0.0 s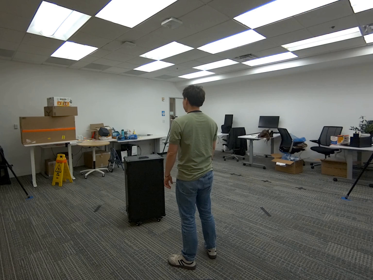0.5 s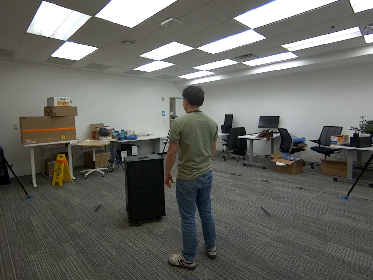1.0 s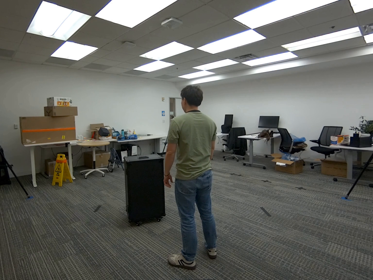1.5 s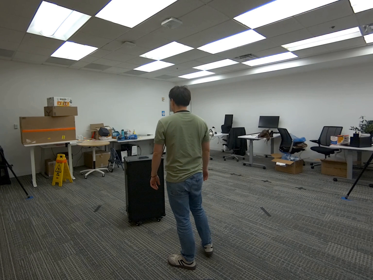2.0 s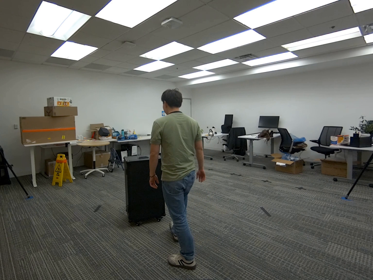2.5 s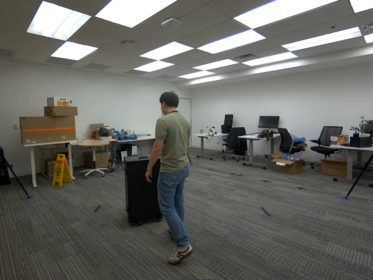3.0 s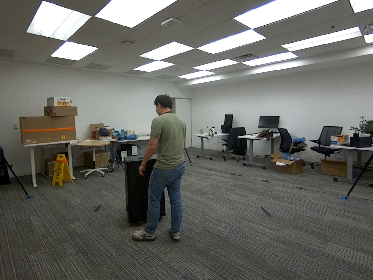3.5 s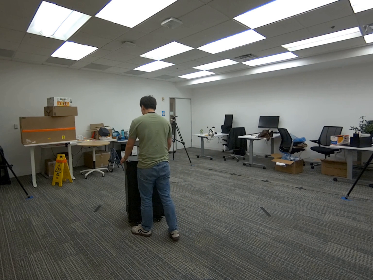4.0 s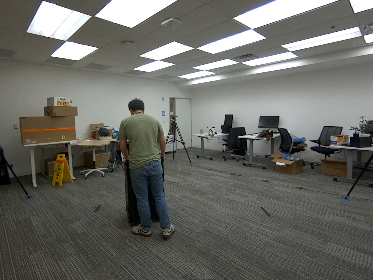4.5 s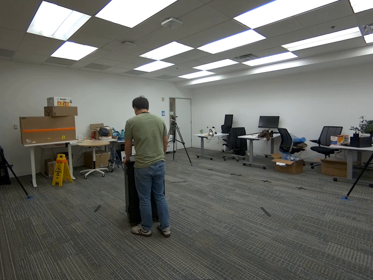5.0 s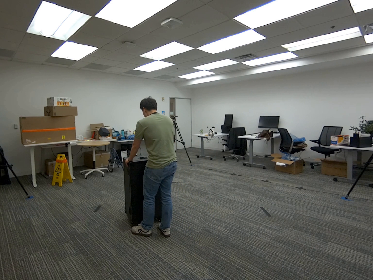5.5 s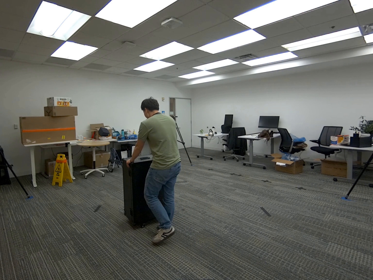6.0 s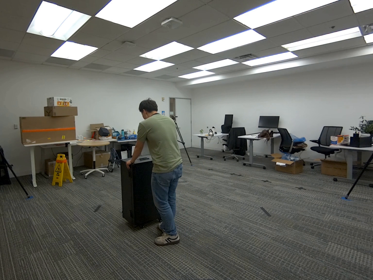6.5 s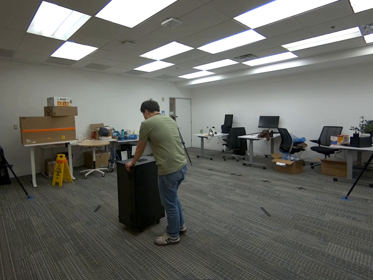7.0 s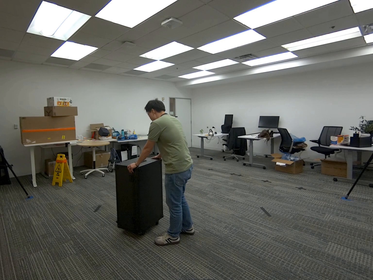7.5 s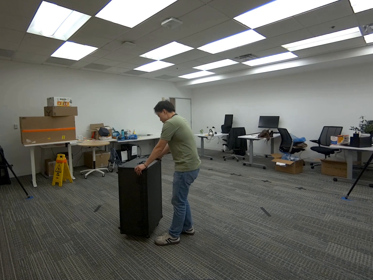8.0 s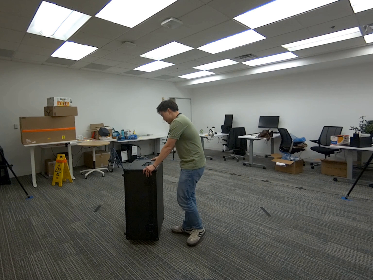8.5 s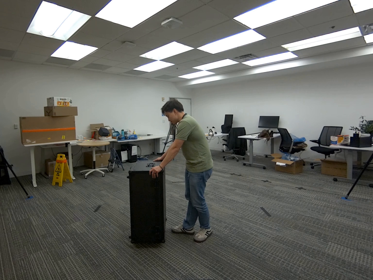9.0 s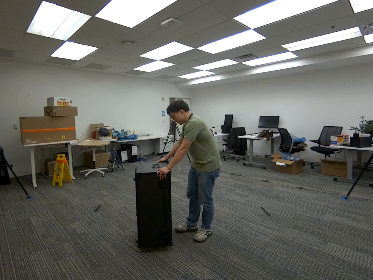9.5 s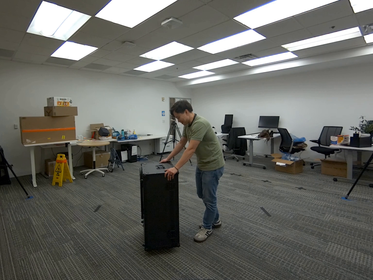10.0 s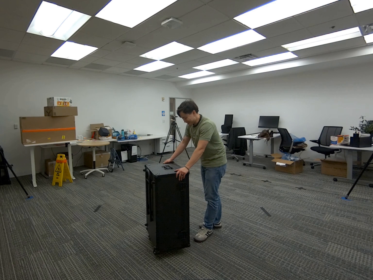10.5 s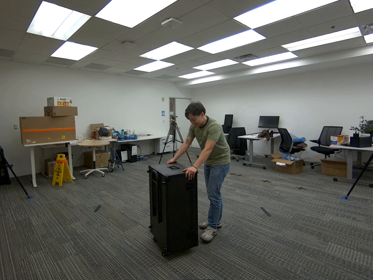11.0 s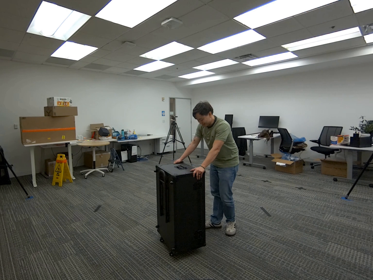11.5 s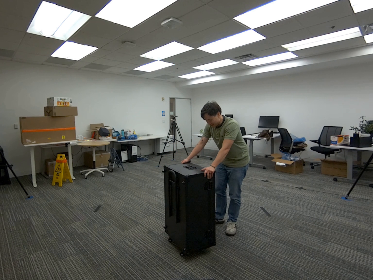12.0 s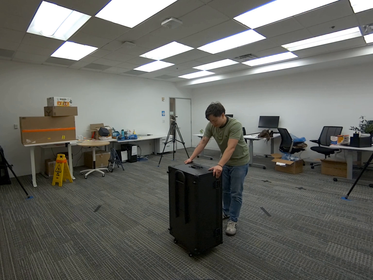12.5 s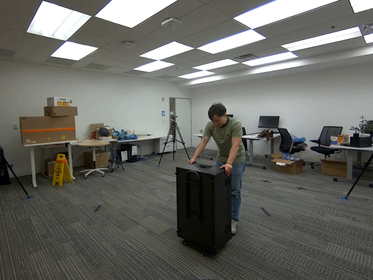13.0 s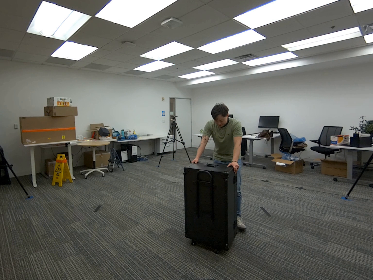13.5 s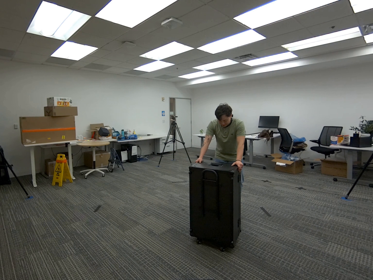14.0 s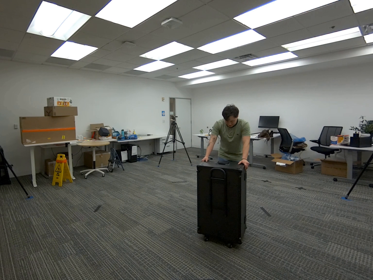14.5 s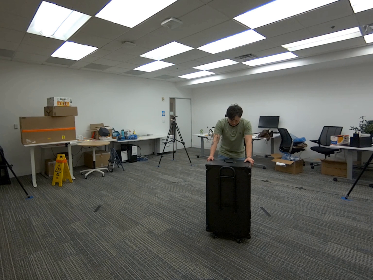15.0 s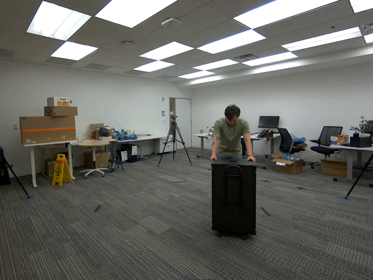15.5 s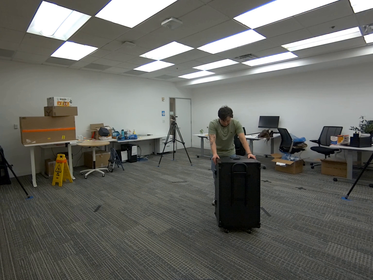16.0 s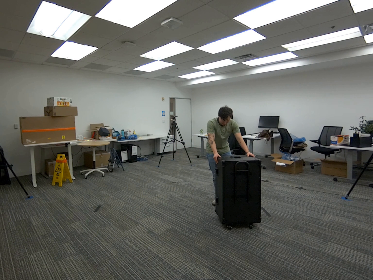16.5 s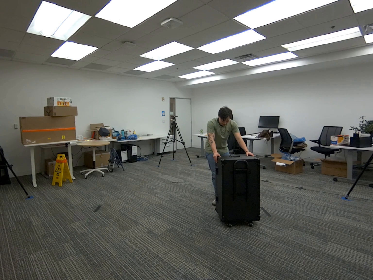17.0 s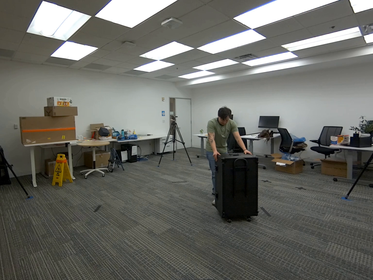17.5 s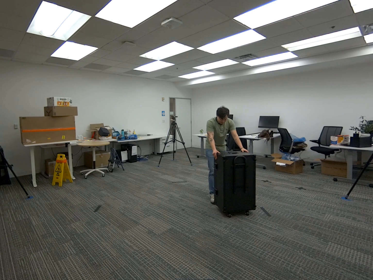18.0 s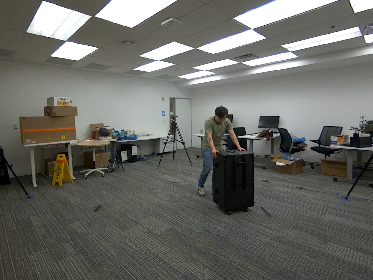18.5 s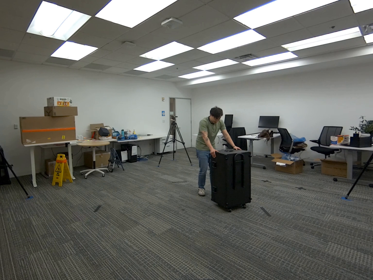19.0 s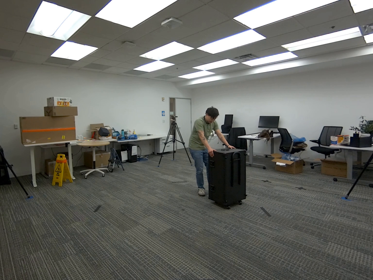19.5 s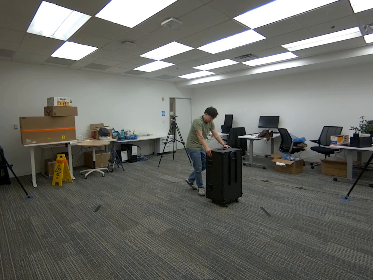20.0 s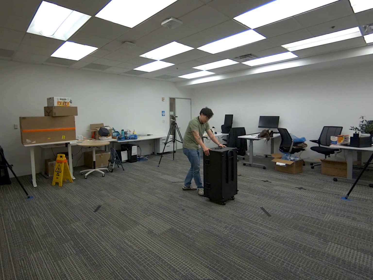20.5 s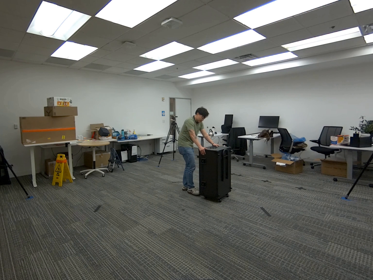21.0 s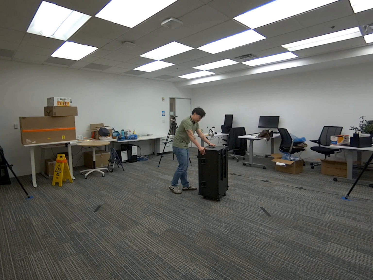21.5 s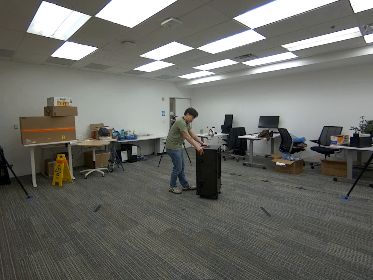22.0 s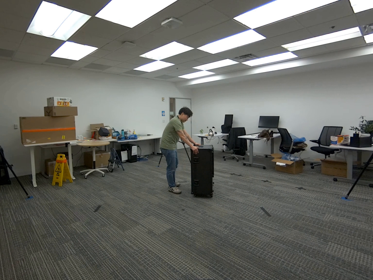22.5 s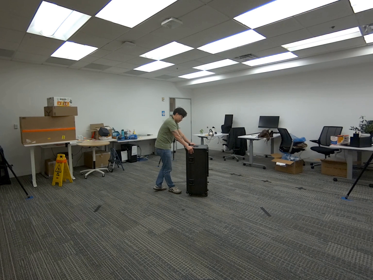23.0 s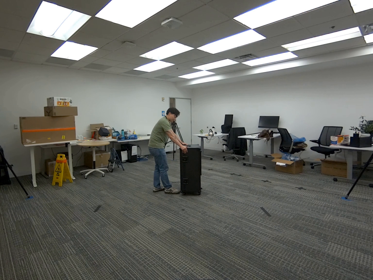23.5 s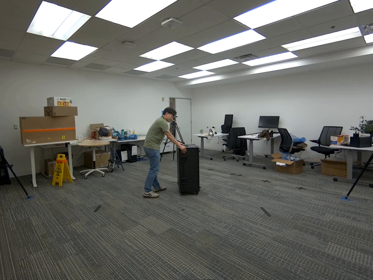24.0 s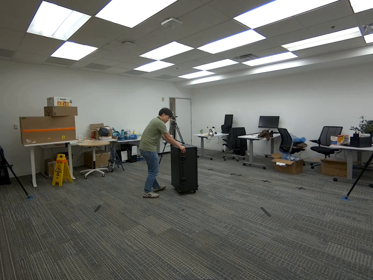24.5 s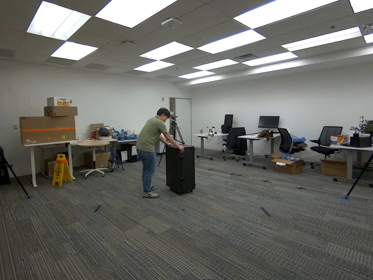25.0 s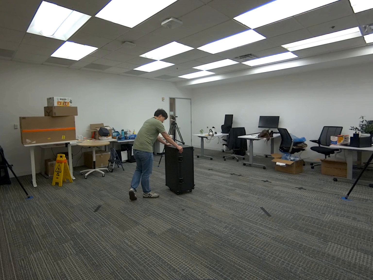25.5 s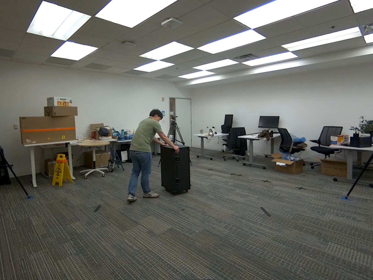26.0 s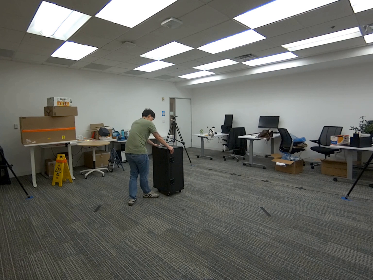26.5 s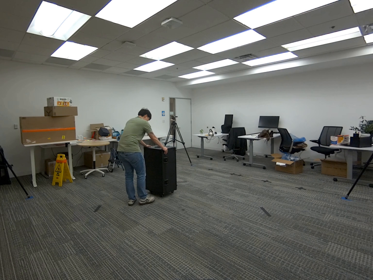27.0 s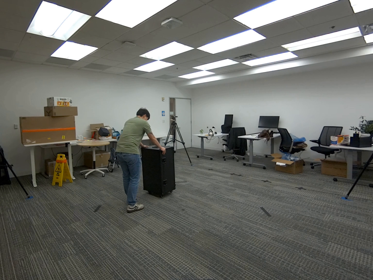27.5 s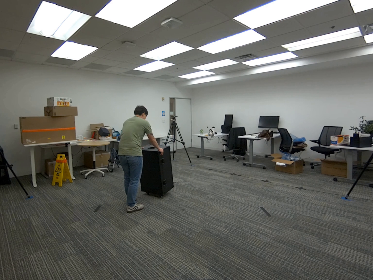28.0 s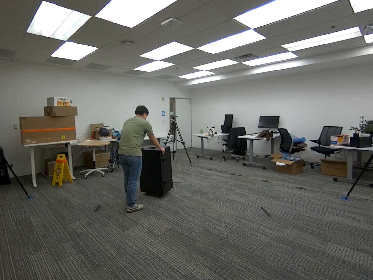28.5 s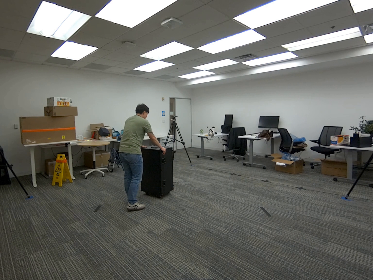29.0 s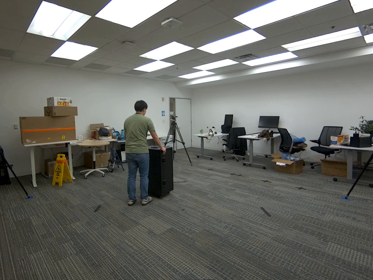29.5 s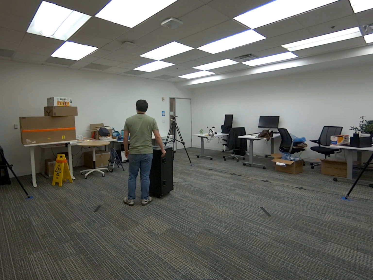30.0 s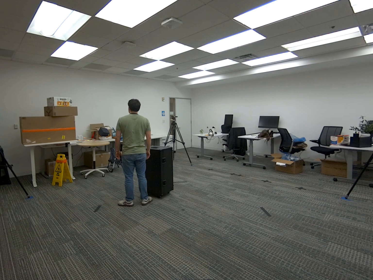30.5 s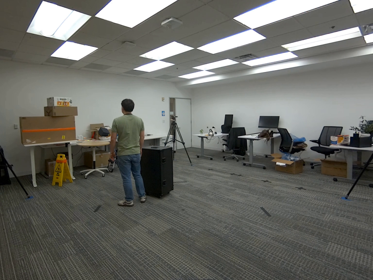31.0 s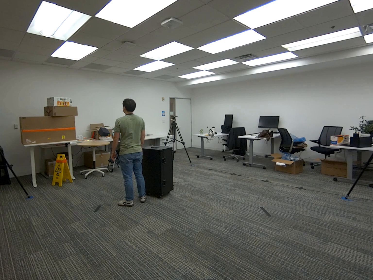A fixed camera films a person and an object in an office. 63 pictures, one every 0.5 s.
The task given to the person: Walk over to the G1 box and pull the G1 box towards you around the bounding area.
